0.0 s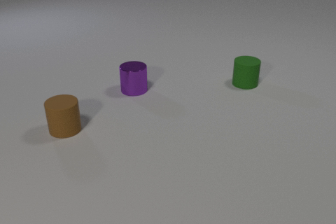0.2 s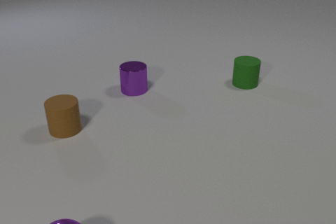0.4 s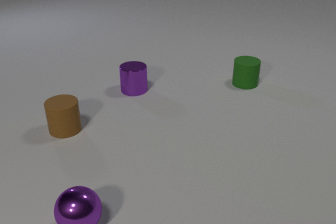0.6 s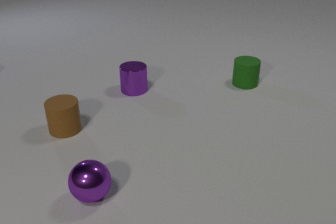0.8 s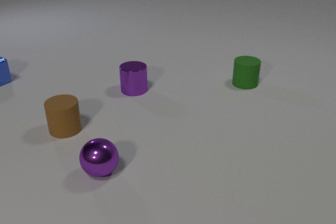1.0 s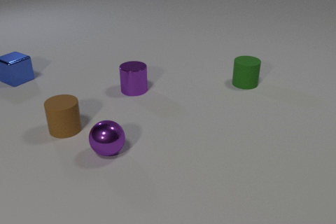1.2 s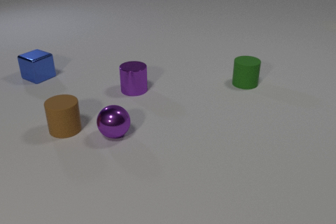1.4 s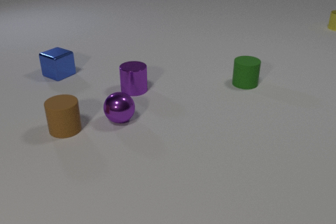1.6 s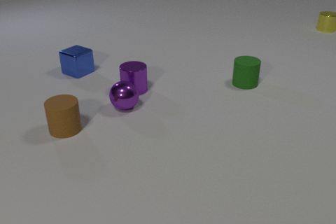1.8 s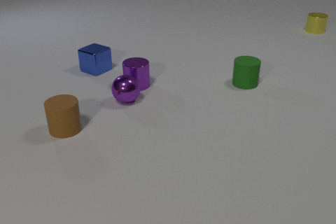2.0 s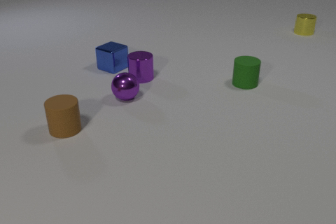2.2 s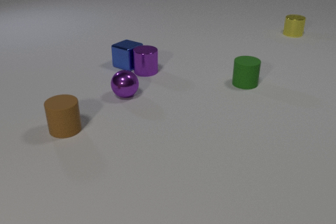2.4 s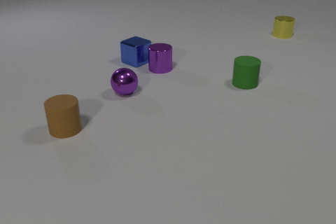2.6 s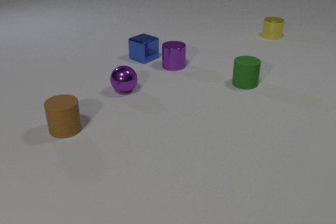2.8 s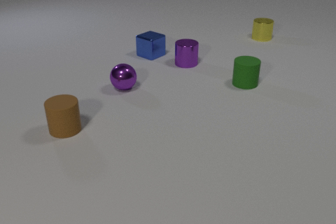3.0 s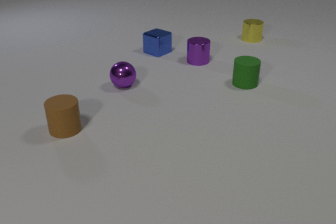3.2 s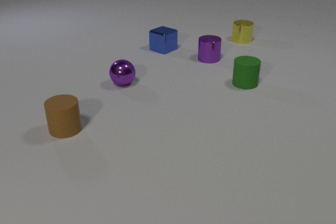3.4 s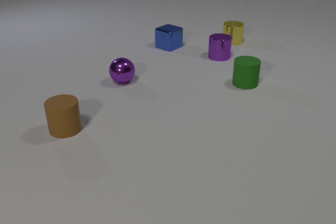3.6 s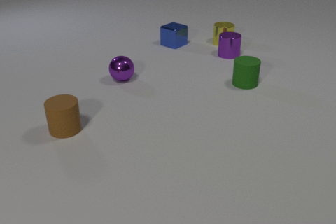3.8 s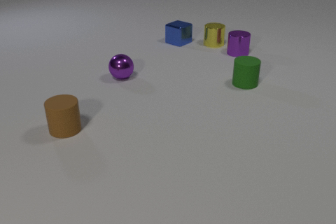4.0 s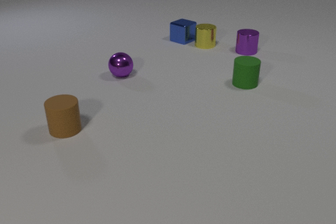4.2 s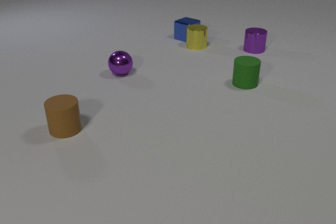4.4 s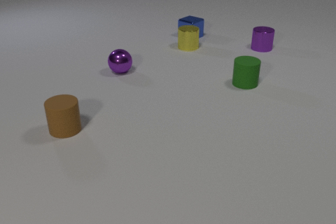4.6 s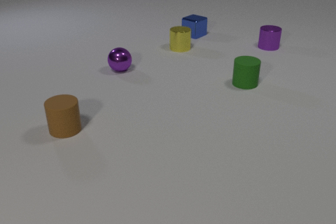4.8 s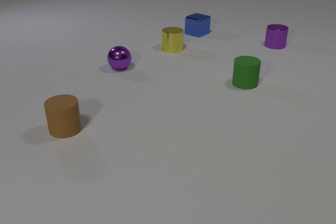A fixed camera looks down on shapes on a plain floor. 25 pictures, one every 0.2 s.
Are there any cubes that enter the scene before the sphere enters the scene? no.
What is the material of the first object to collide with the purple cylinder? metal.
How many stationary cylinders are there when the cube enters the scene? 3.
0.0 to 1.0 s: The purple metal sphere comes in at the bottom edge, rolls away from the camera. The blue metal cube comes in at the left edge, slides to the right.
1.0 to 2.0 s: The purple metal sphere rolls away from the camera. The purple metal cylinder slides away from the camera. The blue metal cube slides to the right. The yellow metal cylinder comes in at the right edge, slides to the left and toward the camera. The purple metal sphere and the purple metal cylinder collide.
2.0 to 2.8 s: The purple metal sphere rolls away from the camera. The purple metal cylinder slides to the right and away from the camera. The blue metal cube slides to the right and away from the camera. The yellow metal cylinder slides to the left and toward the camera. The purple metal cylinder and the blue metal cube collide.
2.8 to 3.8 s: The purple metal sphere rolls away from the camera. The purple metal cylinder slides to the right and away from the camera. The blue metal cube slides away from the camera and to the right. The yellow metal cylinder slides to the left and toward the camera.
3.8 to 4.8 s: The purple metal sphere rolls away from the camera. The purple metal cylinder slides to the right and away from the camera. The blue metal cube slides away from the camera and to the right. The yellow metal cylinder slides to the left and toward the camera.
